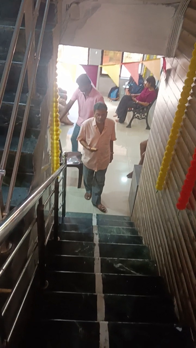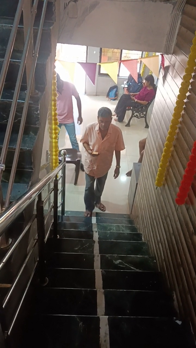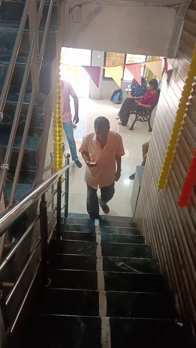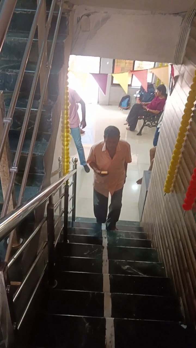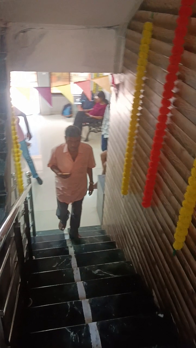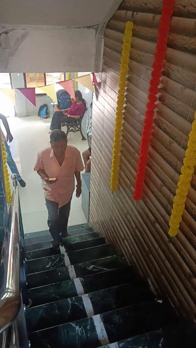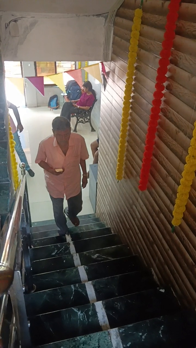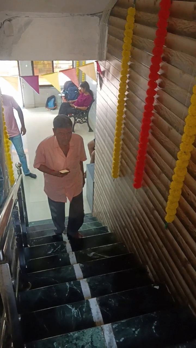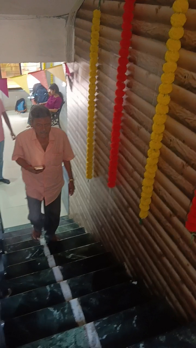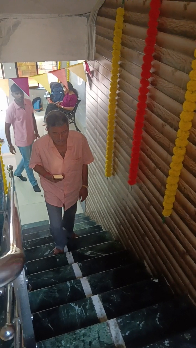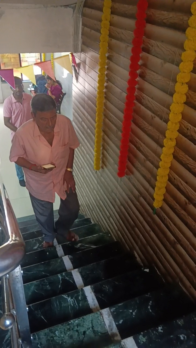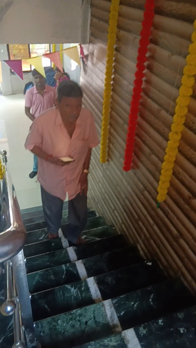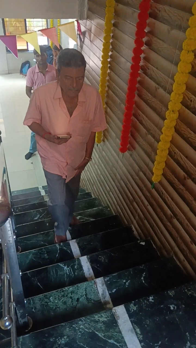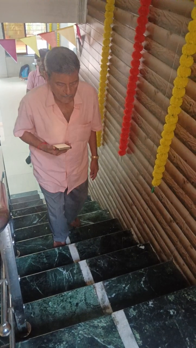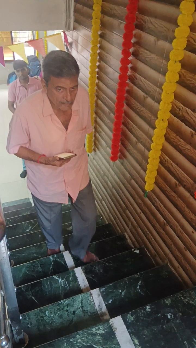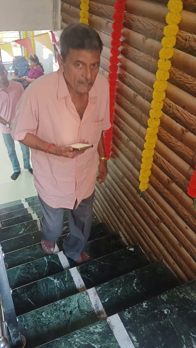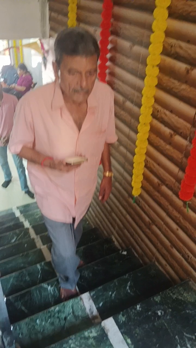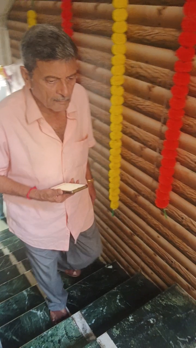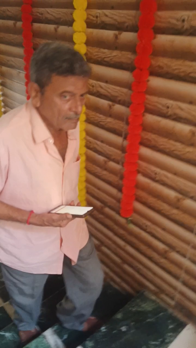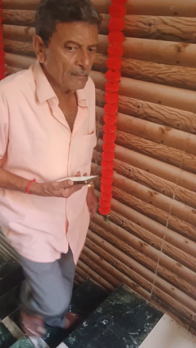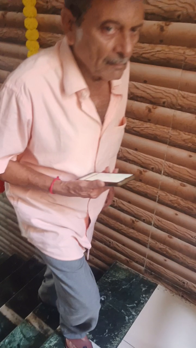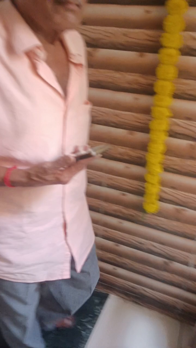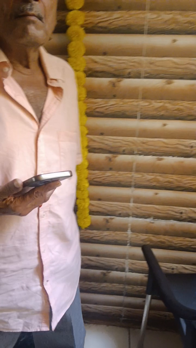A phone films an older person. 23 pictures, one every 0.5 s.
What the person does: Climbing stairs.
